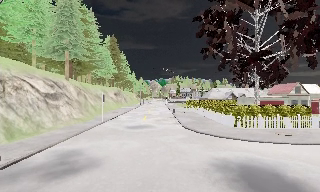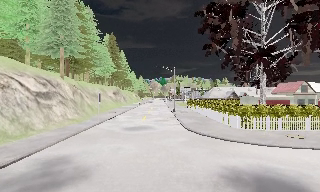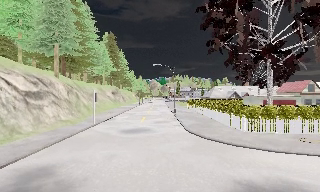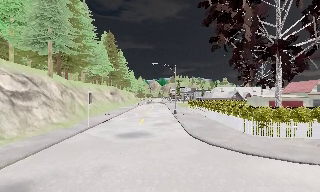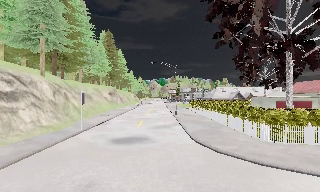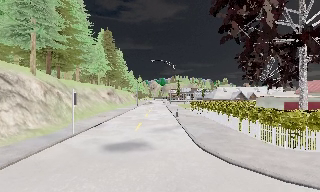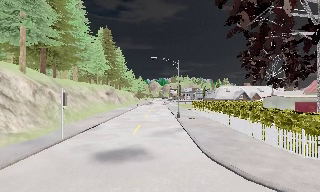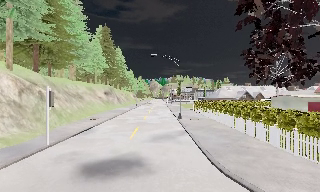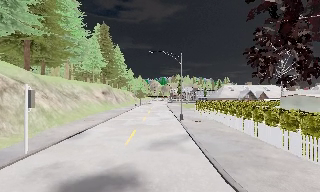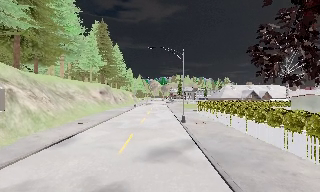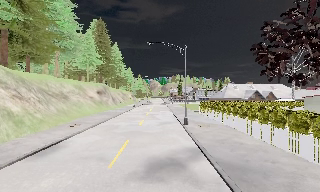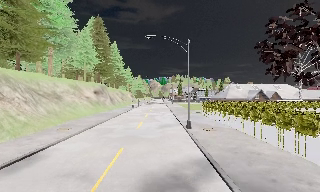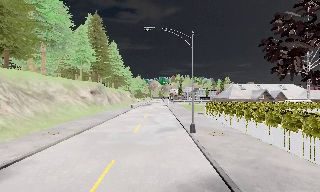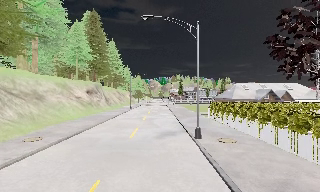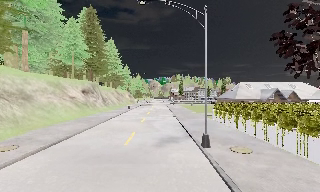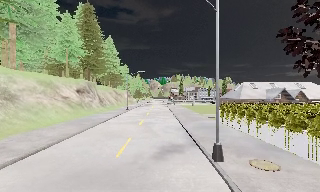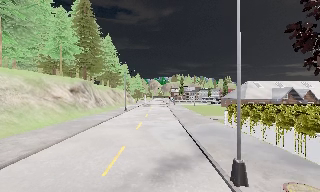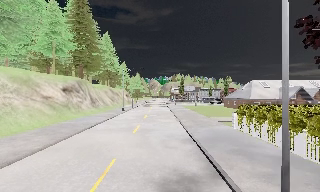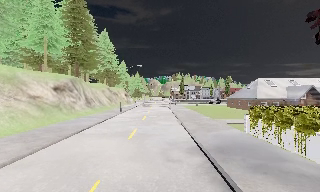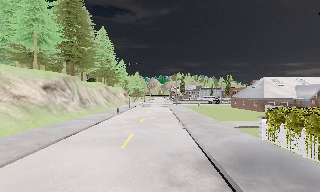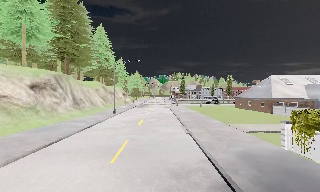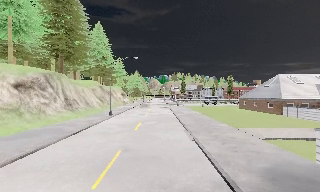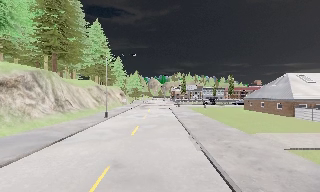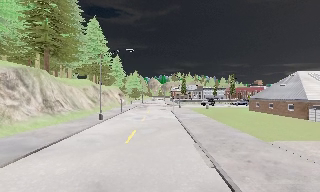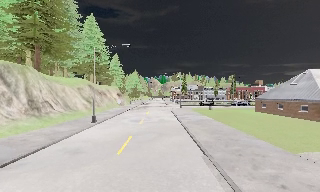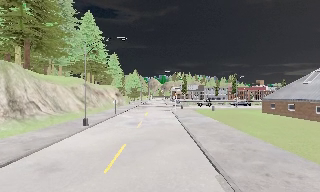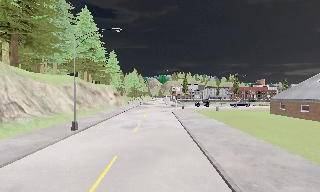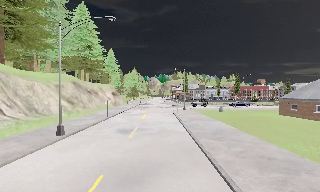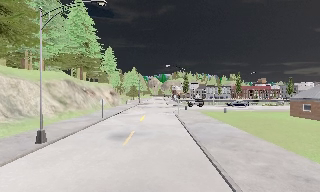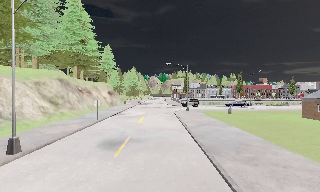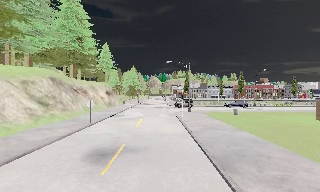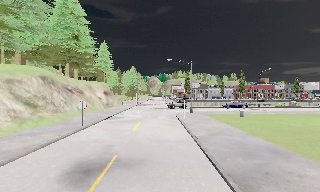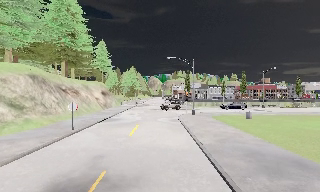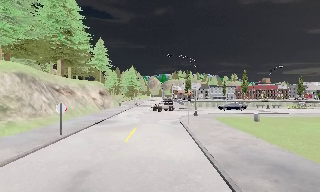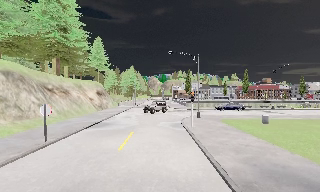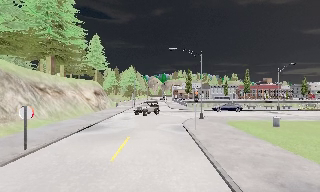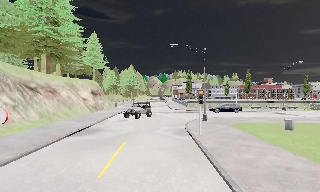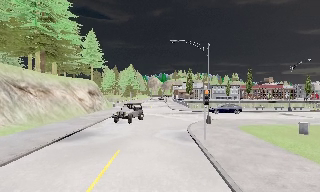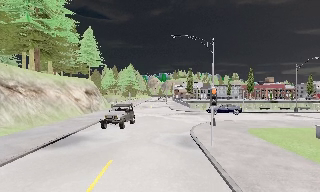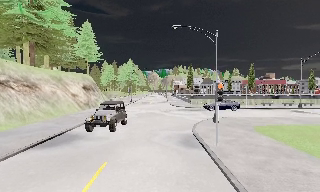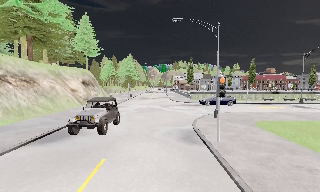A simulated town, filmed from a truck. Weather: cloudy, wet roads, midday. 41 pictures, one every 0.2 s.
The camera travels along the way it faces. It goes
forward.
0.0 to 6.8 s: The camera travels forward, about 55 m, so what stands in front looms larger.
6.8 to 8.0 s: The camera travels forward, about 6 m, so what stands in front looms larger. It loses speed.
The film runs forward here.
